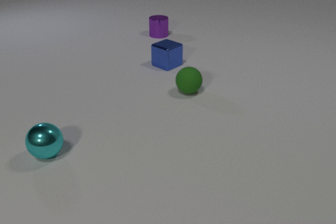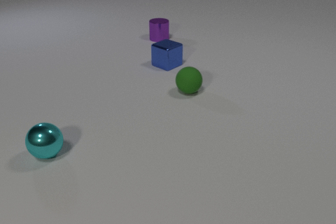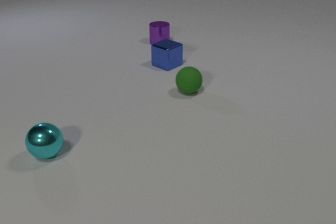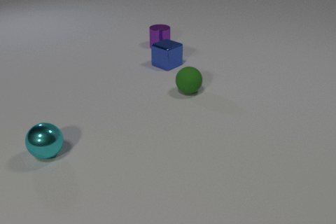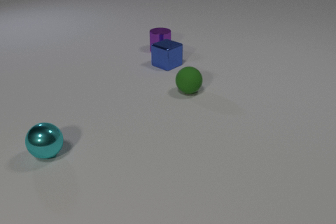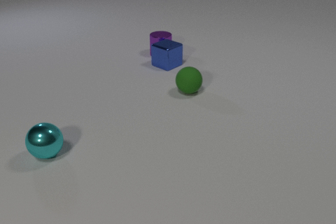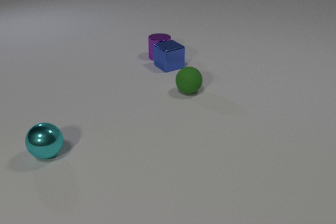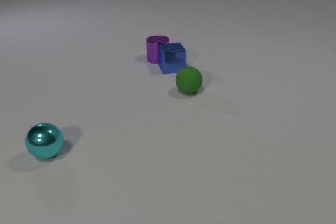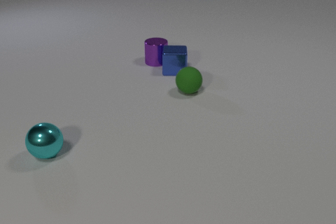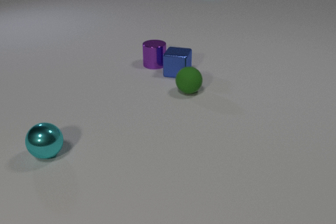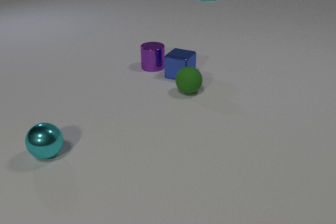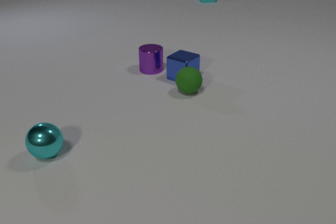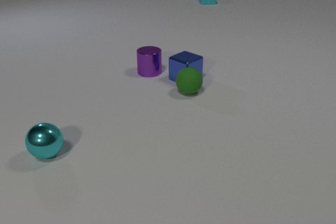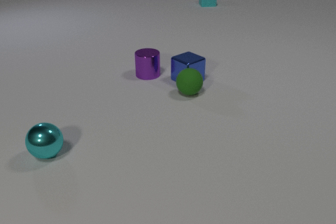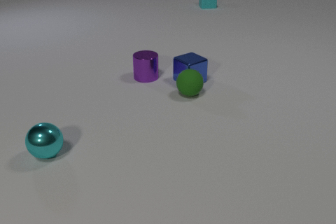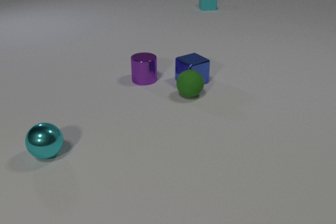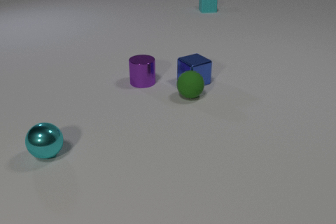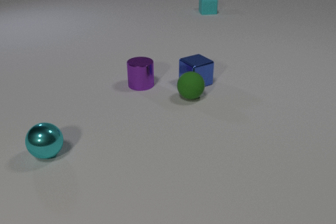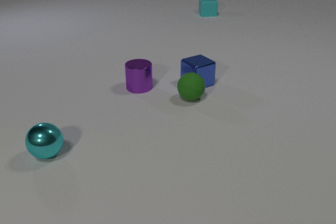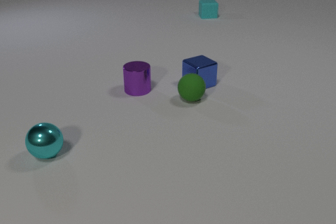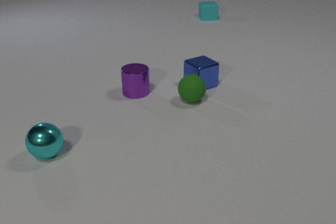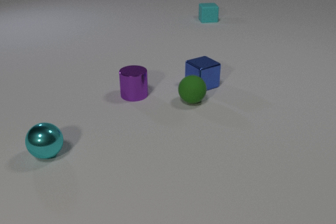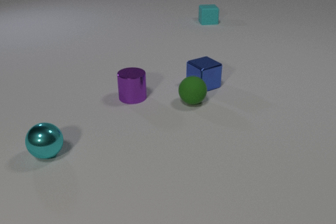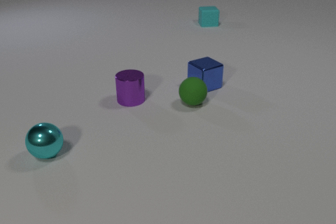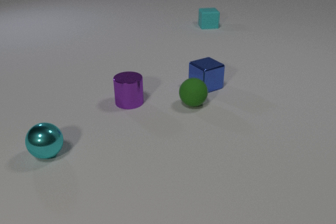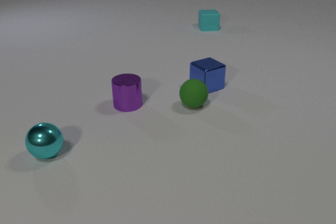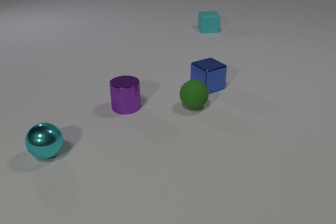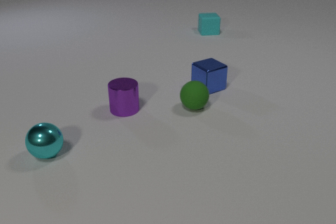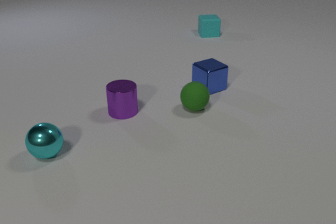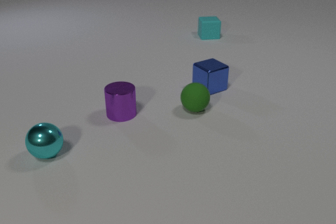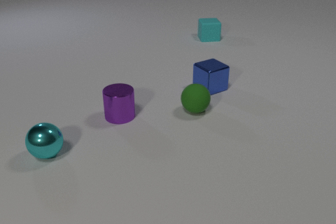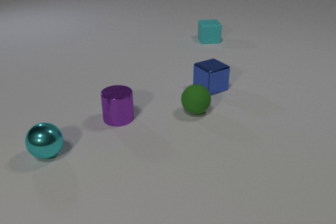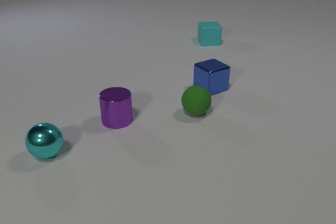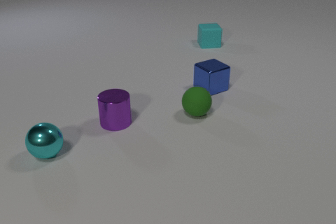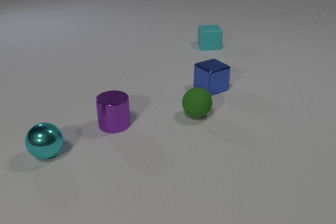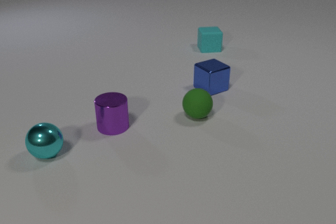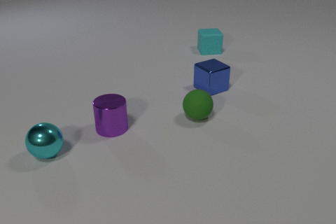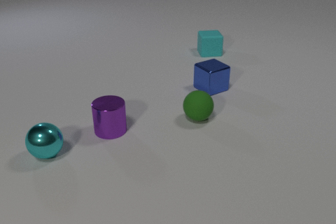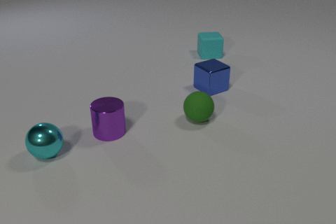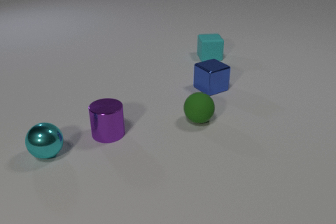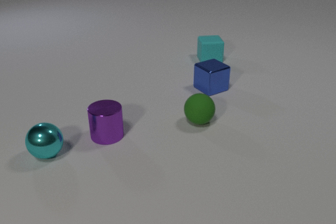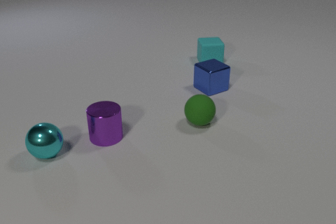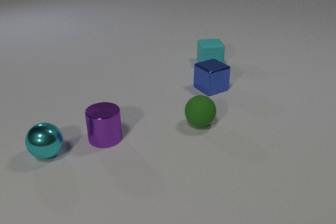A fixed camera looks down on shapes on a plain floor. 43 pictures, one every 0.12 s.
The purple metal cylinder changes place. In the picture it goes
toward the camera.
The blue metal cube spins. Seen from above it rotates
clockwise.
0.00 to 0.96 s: The purple metal cylinder slides toward the camera. The blue metal cube slides toward the camera and to the right, spins so that its near face slides to the left, clockwise seen from above. The purple metal cylinder and the blue metal cube collide.
0.96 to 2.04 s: The purple metal cylinder slides toward the camera. The blue metal cube slides toward the camera and to the right, spins so that its near face slides to the left, clockwise seen from above. The green rubber sphere rolls toward the camera. The cyan rubber cube comes in at the top edge, slides toward the camera. The blue metal cube and the green rubber sphere collide.
2.04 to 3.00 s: The purple metal cylinder slides toward the camera. The blue metal cube slides to the right and toward the camera. The green rubber sphere rolls toward the camera. The cyan rubber cube slides toward the camera.
3.00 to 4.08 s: The purple metal cylinder slides toward the camera. The green rubber sphere rolls toward the camera. The cyan rubber cube slides toward the camera.
4.08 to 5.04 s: The purple metal cylinder slides toward the camera. The green rubber sphere rolls toward the camera. The cyan rubber cube slides toward the camera.
How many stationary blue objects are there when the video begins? 1.
How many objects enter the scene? 1.
How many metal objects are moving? 2.
